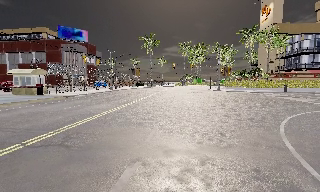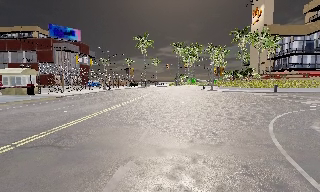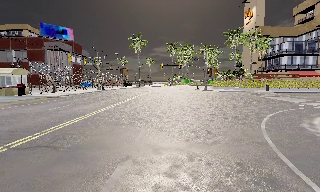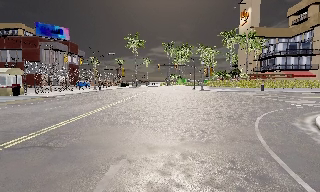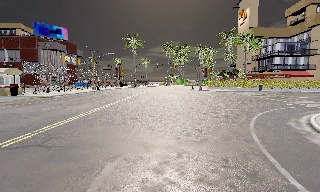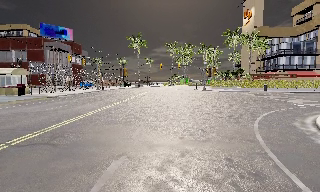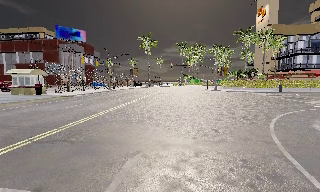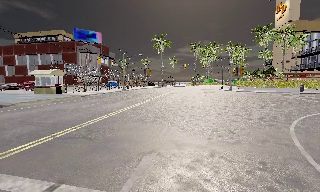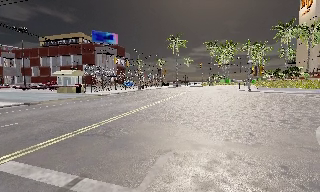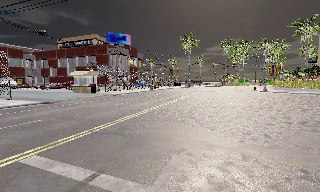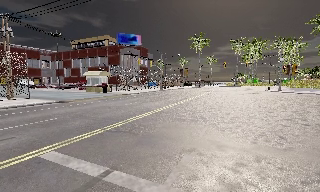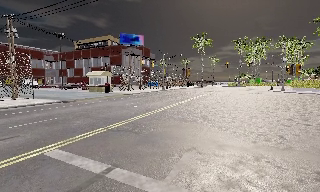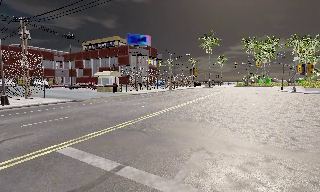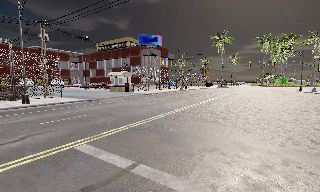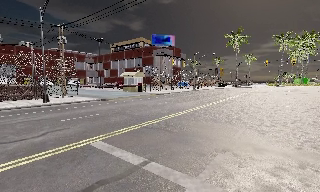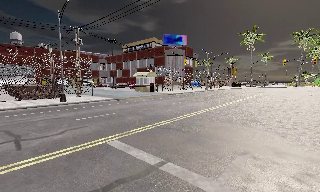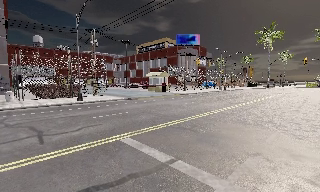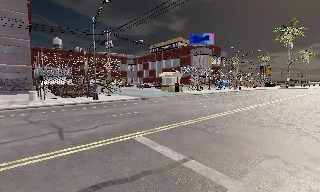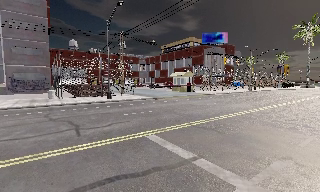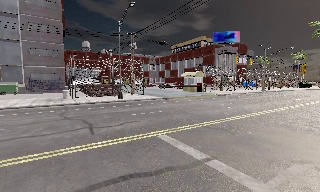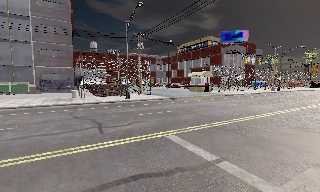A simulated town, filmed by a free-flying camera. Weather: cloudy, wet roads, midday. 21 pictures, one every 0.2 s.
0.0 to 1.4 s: The camera shifts only a little, or ends up much as it began.
1.4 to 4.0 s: The scene slides to the right, as the camera pans about 45 degrees to its left. It travels backward, about 1 m.
The film runs backward here.
